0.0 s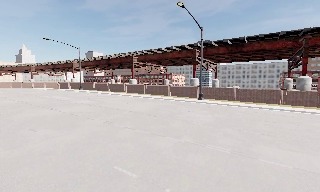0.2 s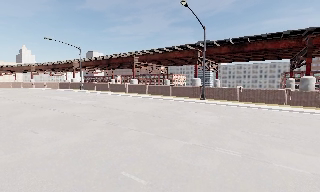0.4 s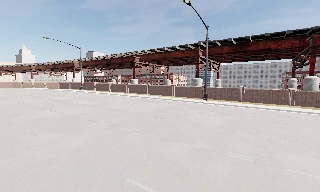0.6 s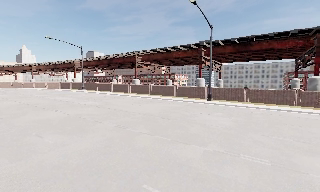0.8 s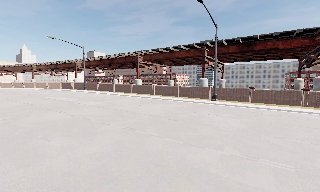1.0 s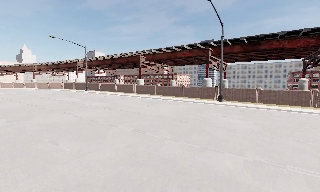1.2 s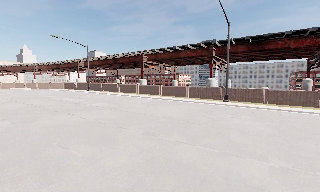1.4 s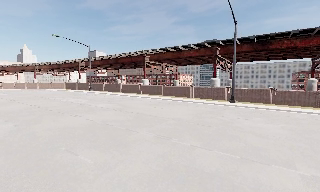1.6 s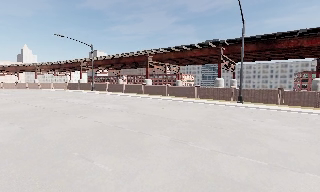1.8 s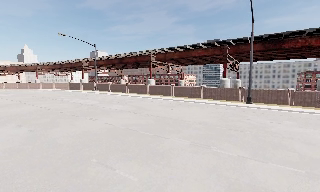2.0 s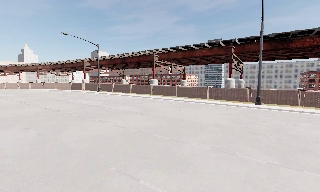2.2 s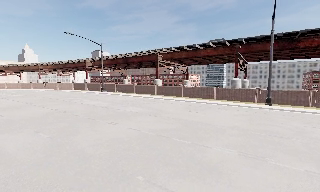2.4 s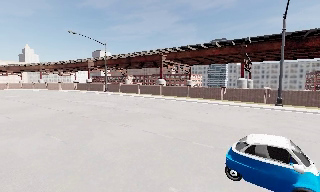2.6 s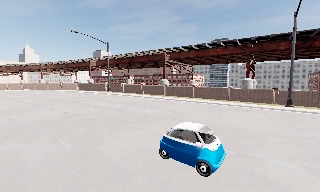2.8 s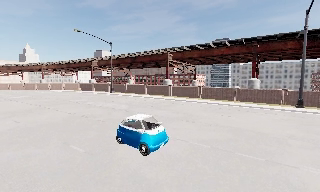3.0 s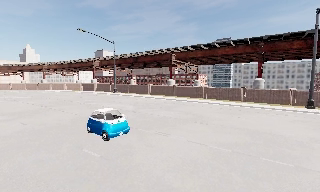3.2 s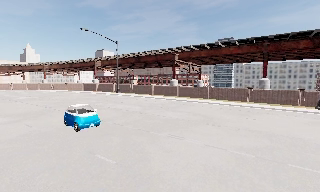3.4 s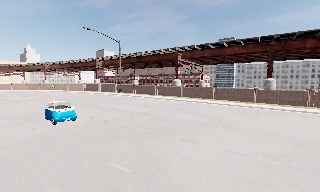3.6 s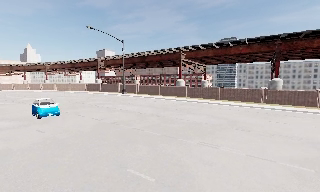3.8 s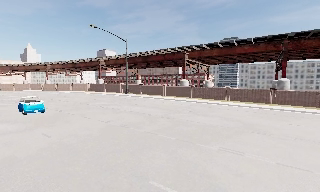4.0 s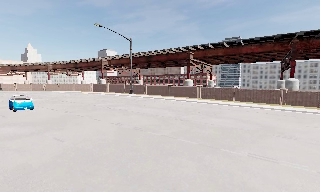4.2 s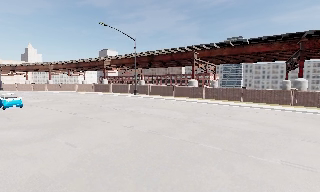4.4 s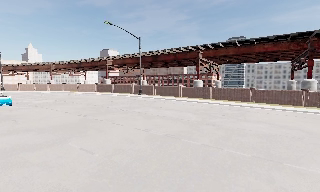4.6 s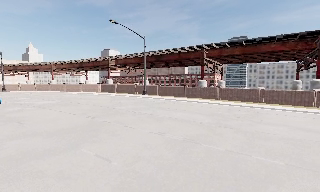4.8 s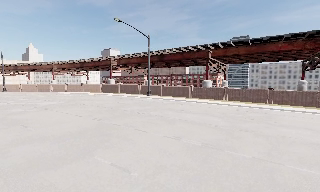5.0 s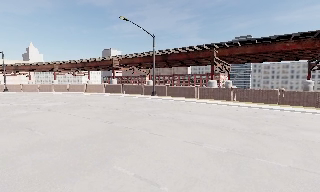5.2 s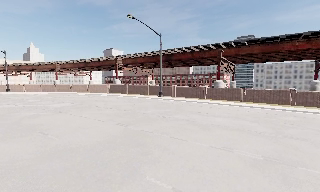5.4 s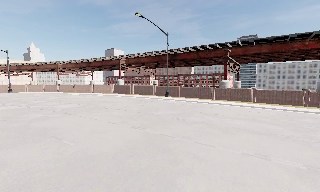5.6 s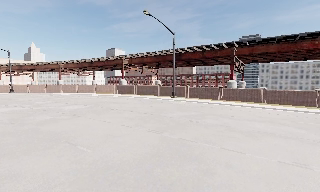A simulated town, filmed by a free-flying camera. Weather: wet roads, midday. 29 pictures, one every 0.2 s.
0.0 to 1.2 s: The camera travels to its left and forward, about 3.5 m, so close, fixed things drift to the right. It gains speed.
1.2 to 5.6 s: The camera travels to its left and forward, about 20 m, so close, fixed things drift to the right.
The film runs backward here.
